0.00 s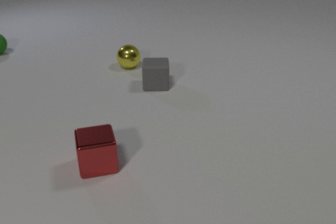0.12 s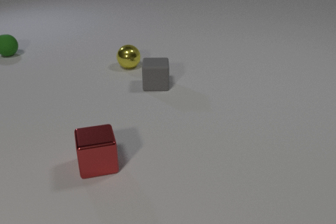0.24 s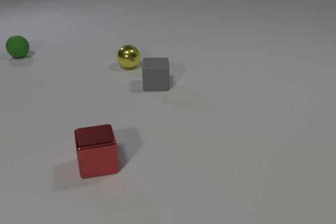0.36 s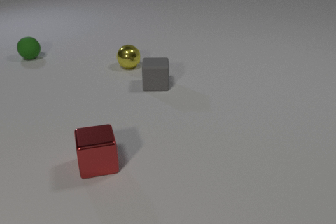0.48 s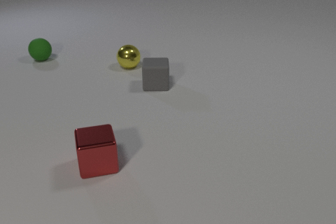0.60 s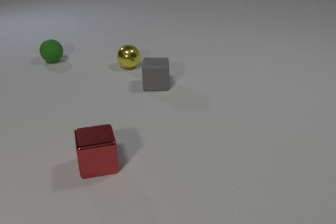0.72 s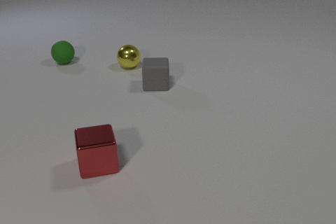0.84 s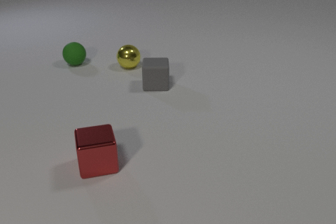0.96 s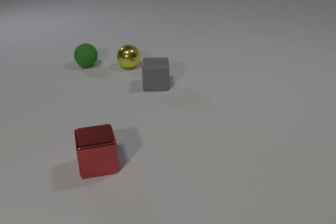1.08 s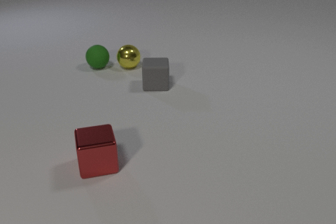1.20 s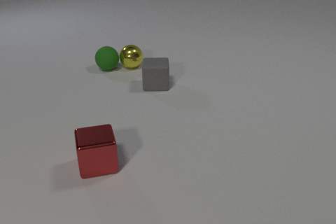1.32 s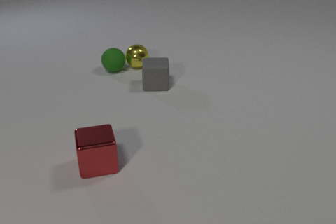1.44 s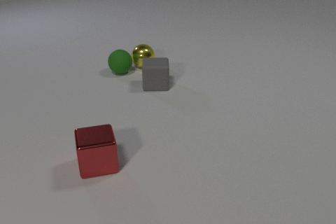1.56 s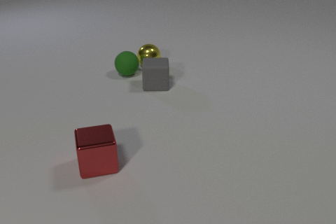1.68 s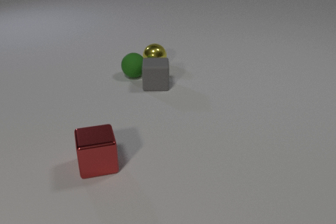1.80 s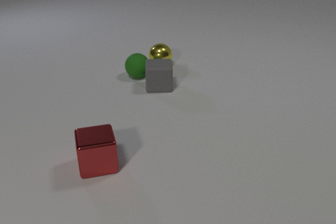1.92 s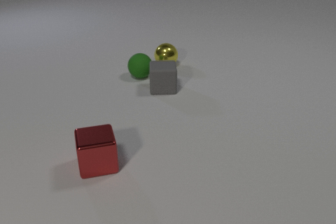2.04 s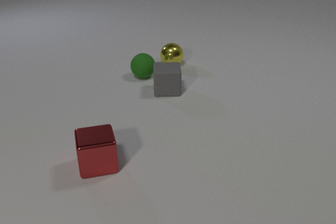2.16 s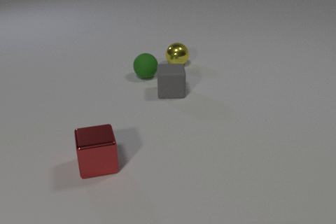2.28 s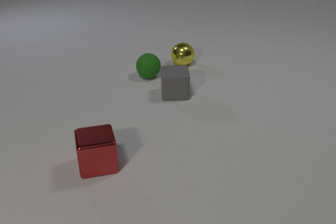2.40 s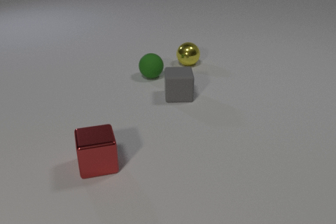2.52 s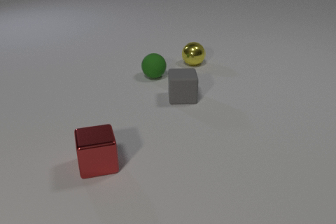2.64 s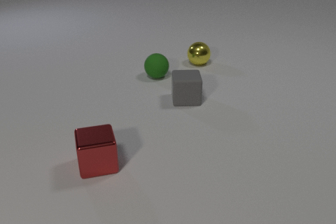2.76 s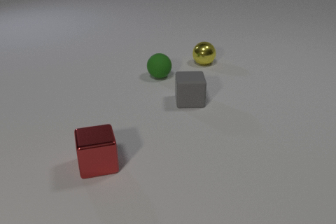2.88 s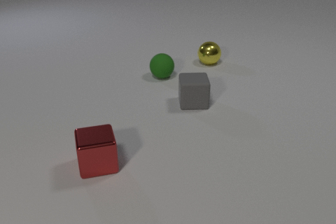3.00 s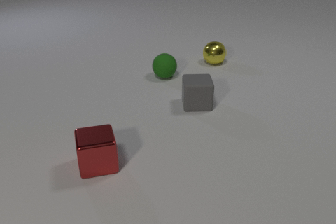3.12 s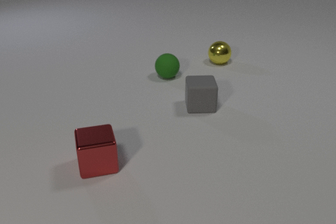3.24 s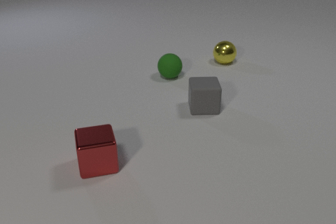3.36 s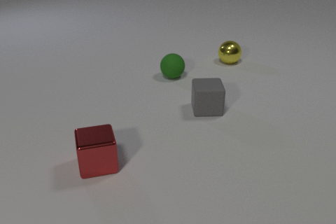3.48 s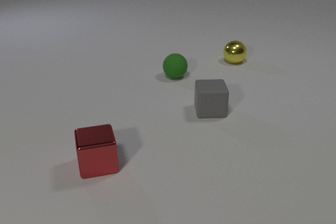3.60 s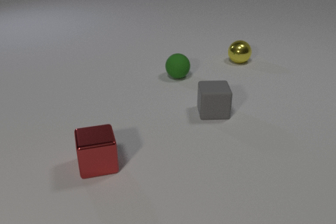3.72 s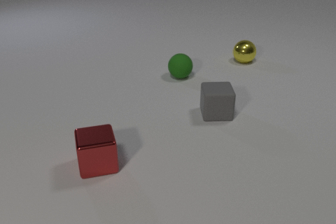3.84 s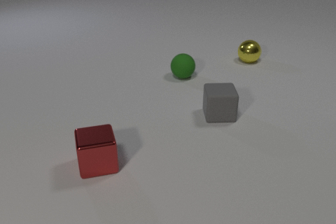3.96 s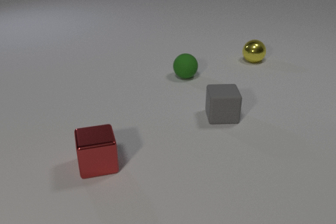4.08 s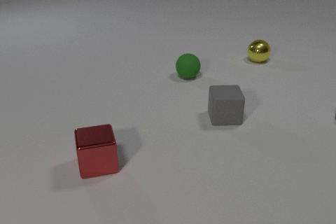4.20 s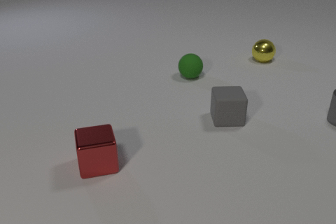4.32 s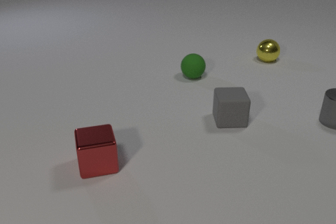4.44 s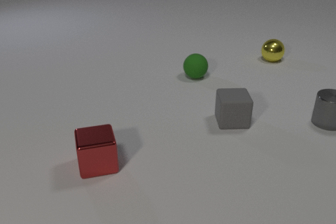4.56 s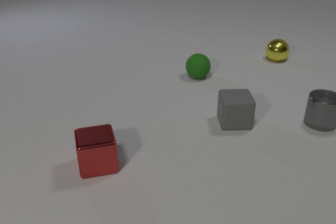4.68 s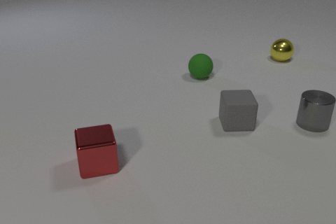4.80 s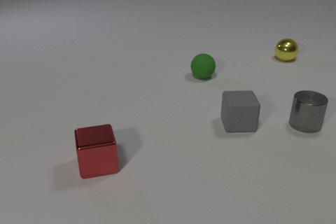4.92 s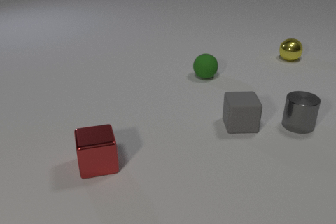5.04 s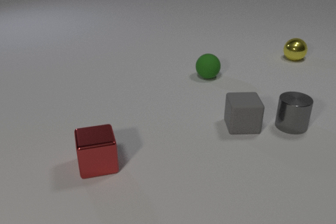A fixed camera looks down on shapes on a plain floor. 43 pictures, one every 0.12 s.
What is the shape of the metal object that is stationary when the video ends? cube.
What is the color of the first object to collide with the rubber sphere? yellow.
How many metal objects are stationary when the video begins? 2.
0.00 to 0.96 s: The green rubber sphere rolls to the right and toward the camera.
0.96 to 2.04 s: The green rubber sphere rolls to the right and toward the camera. The yellow metal sphere rolls to the right. The gray rubber cube slides toward the camera and to the right. The green rubber sphere and the yellow metal sphere collide. The green rubber sphere and the gray rubber cube collide.
2.04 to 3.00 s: The green rubber sphere rolls to the right. The yellow metal sphere rolls to the right. The gray rubber cube slides to the right and toward the camera.
3.00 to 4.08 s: The green rubber sphere rolls to the right. The yellow metal sphere rolls to the right. The gray rubber cube slides to the right and toward the camera.
4.08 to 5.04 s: The green rubber sphere rolls to the right. The yellow metal sphere rolls to the right and away from the camera. The gray rubber cube slides to the right and toward the camera. The gray metal cylinder slides to the left and toward the camera.
